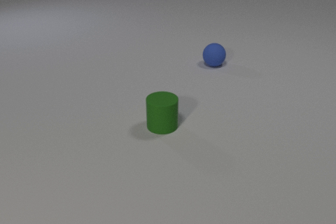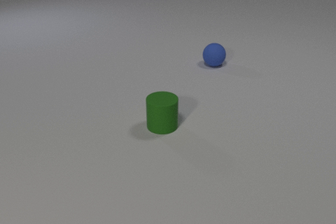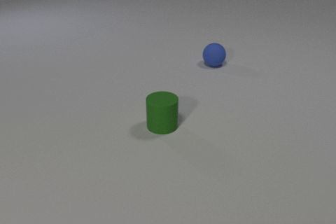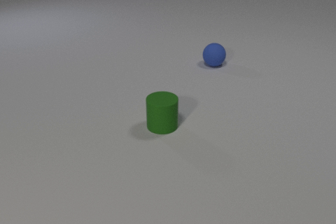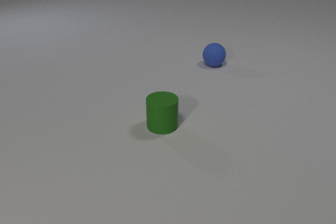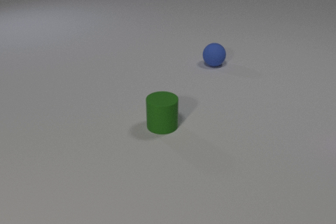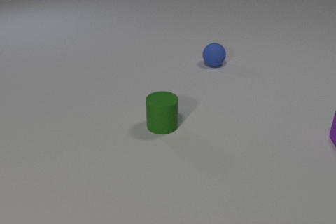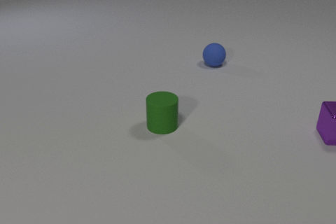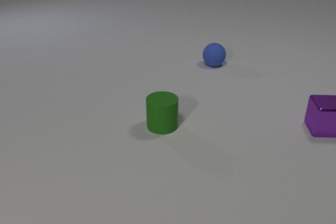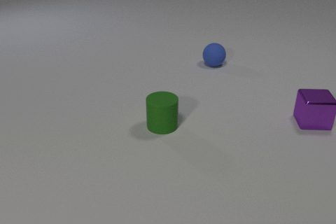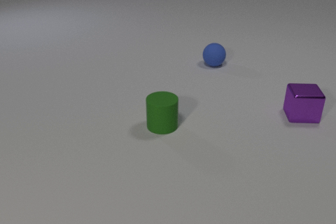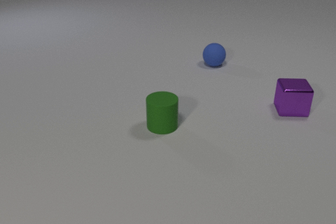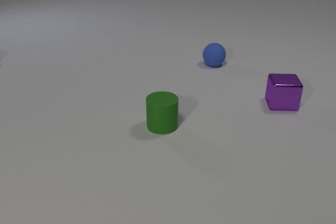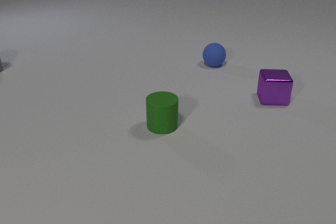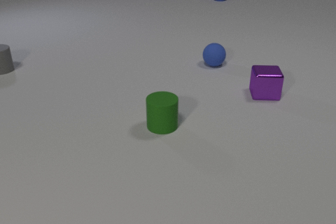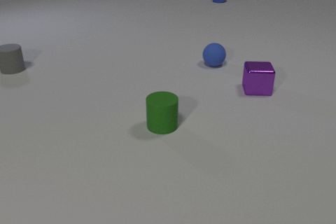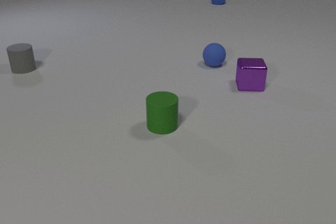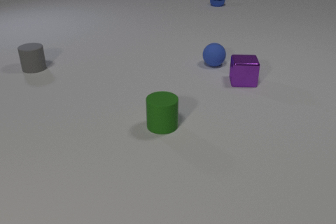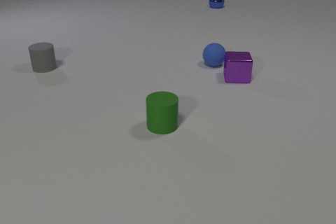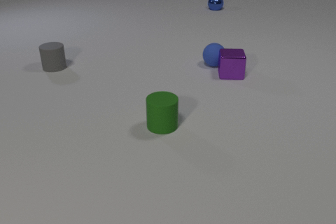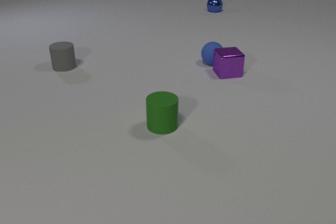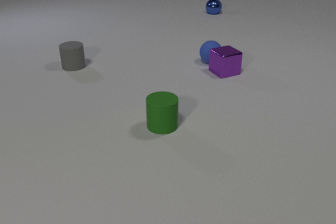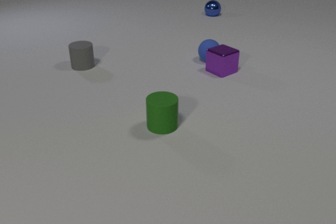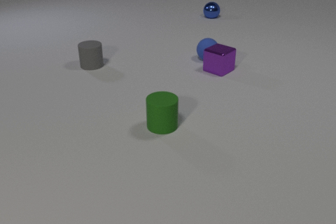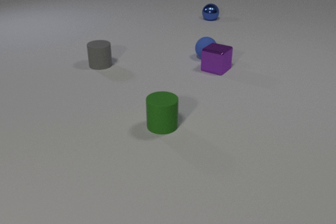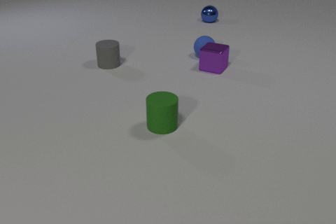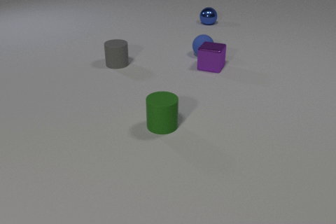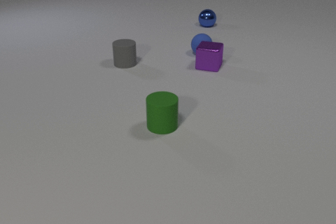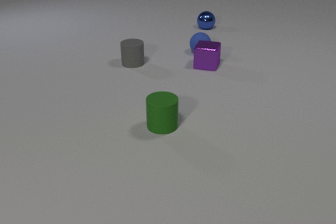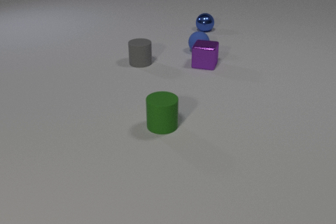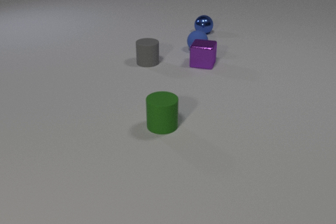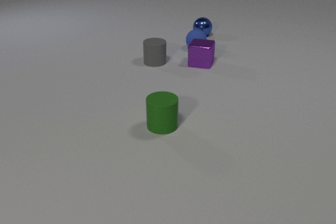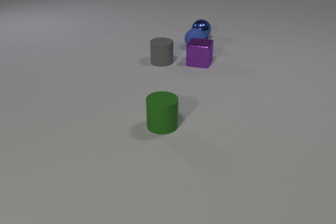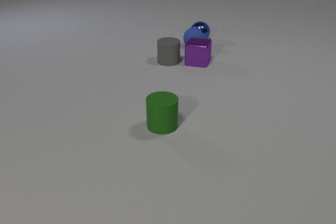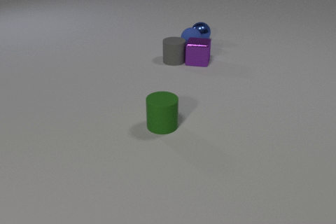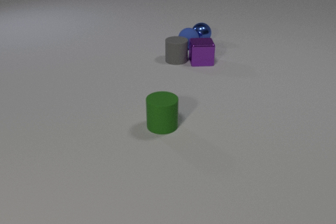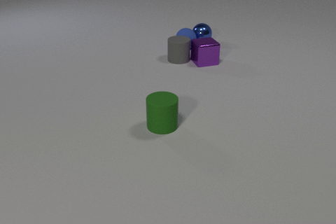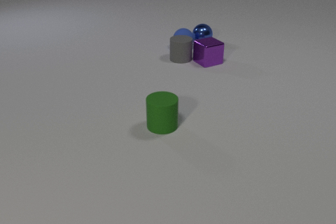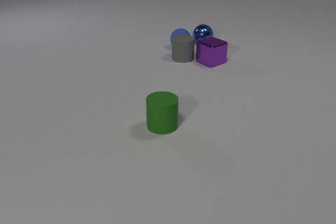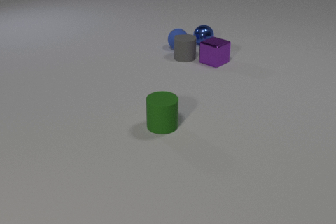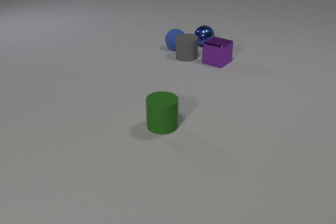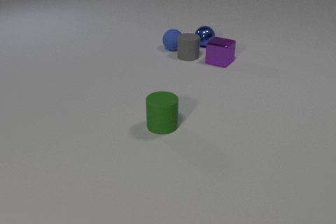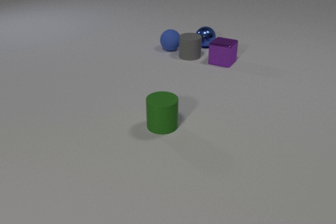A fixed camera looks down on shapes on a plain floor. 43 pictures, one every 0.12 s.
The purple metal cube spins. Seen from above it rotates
counterclockwise.
The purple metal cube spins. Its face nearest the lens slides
to the right.
0.00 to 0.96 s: The purple metal cube comes in at the right edge, slides to the left and away from the camera.
0.96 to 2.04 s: The purple metal cube slides to the left and away from the camera. The blue metal sphere comes in at the top edge, rolls toward the camera. The gray rubber cylinder comes in at the left edge, slides to the right.
2.04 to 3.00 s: The purple metal cube slides to the left and away from the camera, spins so that its near face slides to the right, counterclockwise seen from above. The blue rubber sphere rolls away from the camera and to the left. The blue metal sphere rolls toward the camera. The gray rubber cylinder slides to the right. The purple metal cube and the blue rubber sphere collide.
3.00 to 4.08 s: The purple metal cube slides to the left and away from the camera. The blue rubber sphere rolls away from the camera and to the left. The blue metal sphere rolls toward the camera. The gray rubber cylinder slides to the right. The blue rubber sphere and the blue metal sphere collide. The purple metal cube and the gray rubber cylinder collide.
4.08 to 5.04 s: The purple metal cube slides to the right, spins counterclockwise seen from above by about 75 degrees, its near face sliding to the right. The blue rubber sphere rolls to the left. The blue metal sphere rolls toward the camera. The gray rubber cylinder slides to the right and away from the camera.
Are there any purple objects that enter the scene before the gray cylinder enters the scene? yes.
What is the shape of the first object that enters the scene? cube.
How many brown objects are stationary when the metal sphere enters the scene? 0.
